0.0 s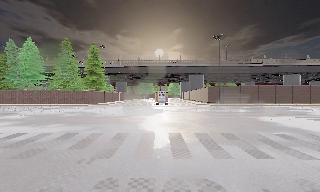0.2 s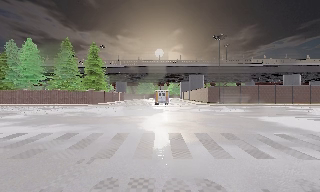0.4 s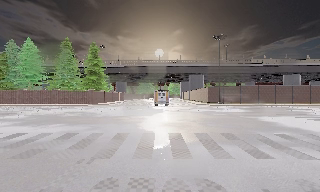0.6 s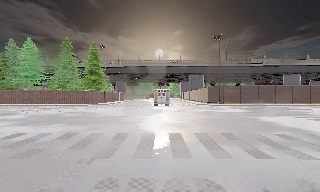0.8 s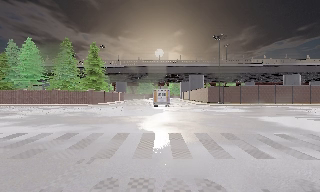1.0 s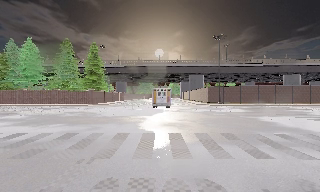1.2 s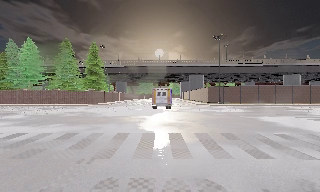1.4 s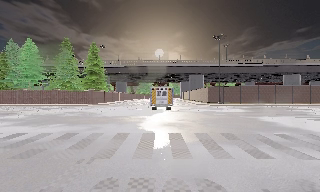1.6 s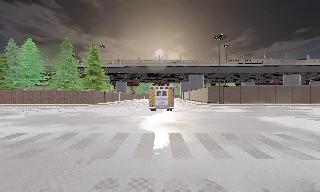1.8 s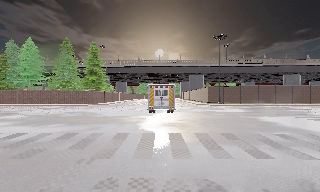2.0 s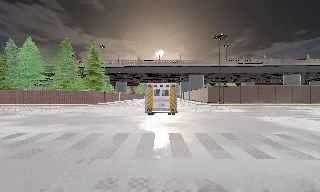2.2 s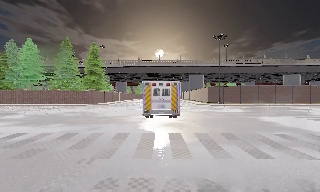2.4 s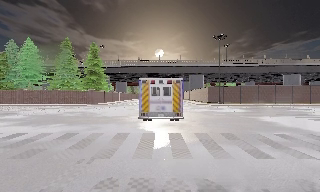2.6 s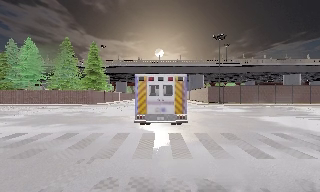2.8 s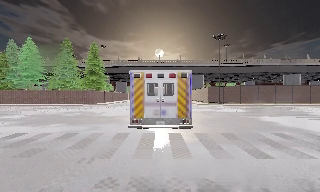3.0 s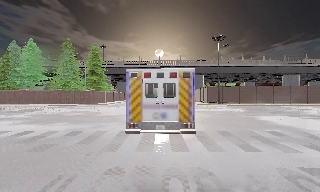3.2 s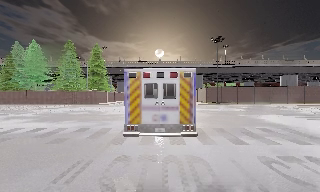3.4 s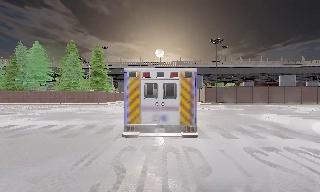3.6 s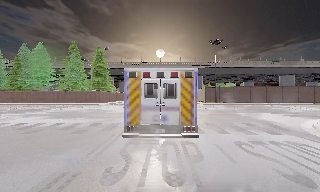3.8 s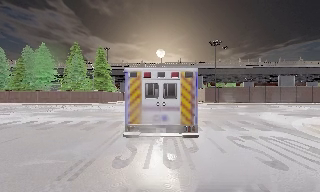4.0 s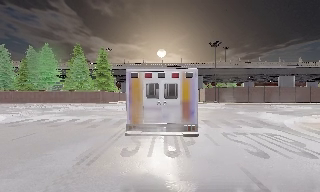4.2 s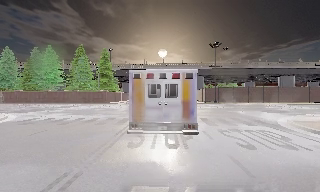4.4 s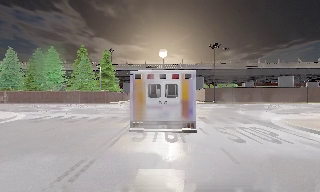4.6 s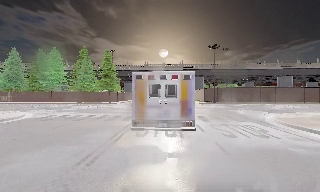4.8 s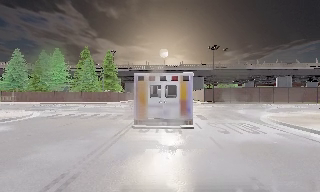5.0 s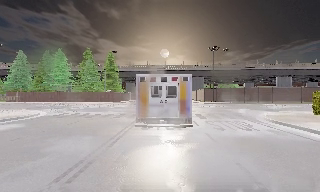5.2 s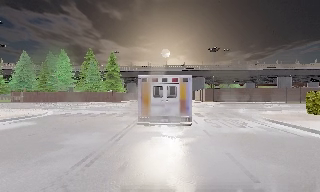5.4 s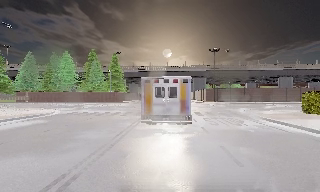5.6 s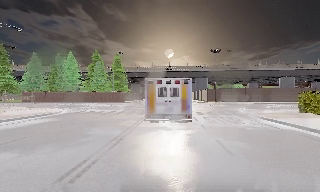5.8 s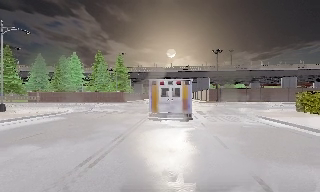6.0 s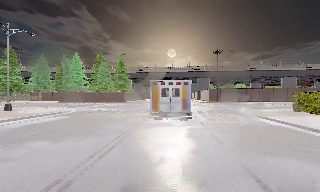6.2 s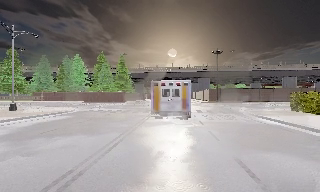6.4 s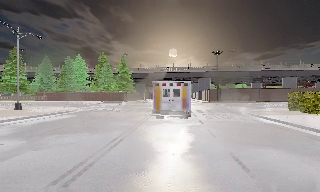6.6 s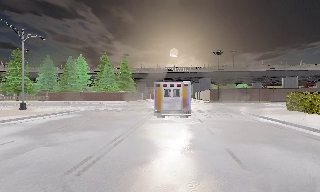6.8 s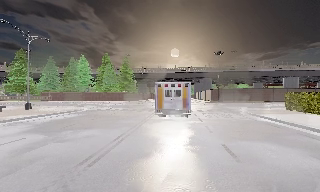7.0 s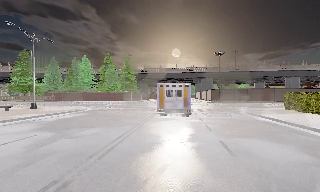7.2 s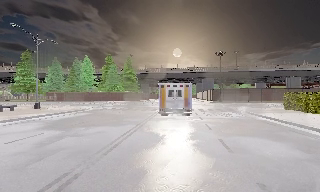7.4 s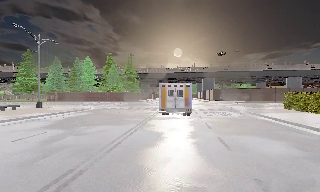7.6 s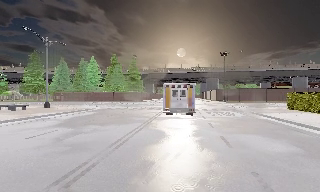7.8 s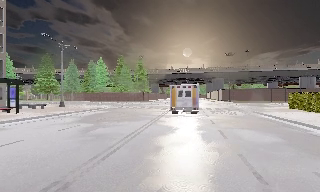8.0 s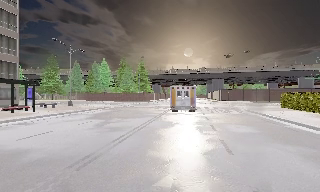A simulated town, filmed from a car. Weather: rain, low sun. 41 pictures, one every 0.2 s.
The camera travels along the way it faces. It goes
backward.
0.0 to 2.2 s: The camera keeps its place and its aim.
2.2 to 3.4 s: The camera travels backward, about 2 m, so what stands in front gets smaller. It gains speed.
3.4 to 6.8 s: The camera travels backward, about 10 m, so what stands in front gets smaller.
6.8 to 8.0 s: The camera travels backward, about 3.5 m, so what stands in front gets smaller. It gains speed.
The film runs backward here.
